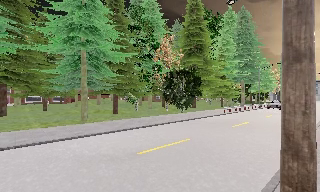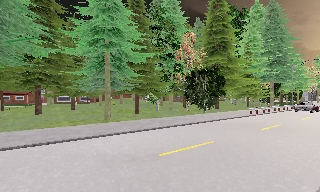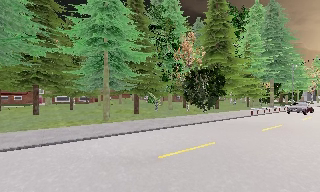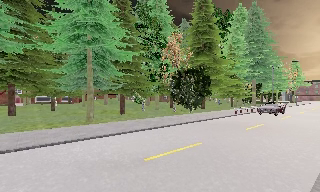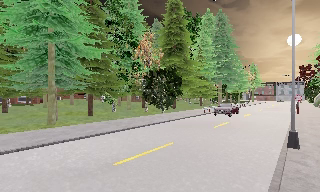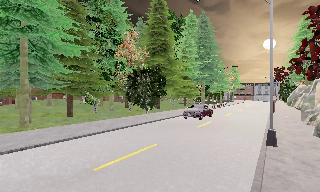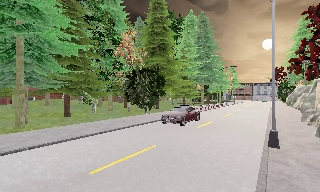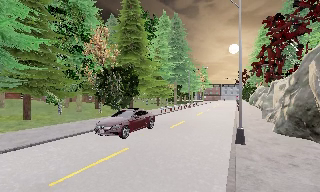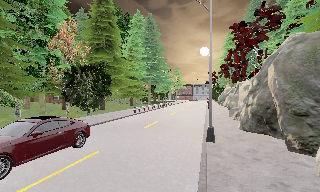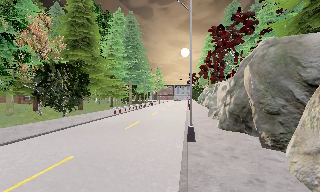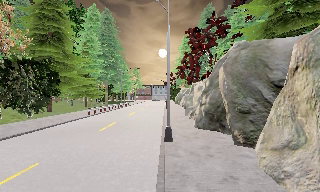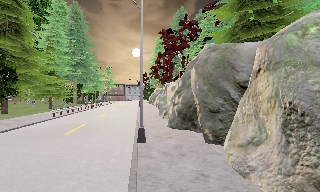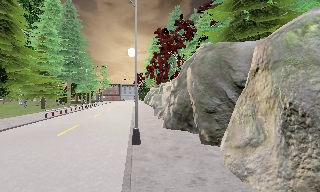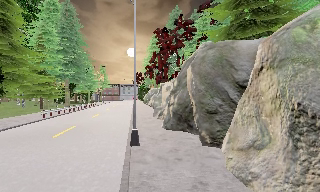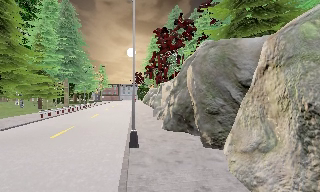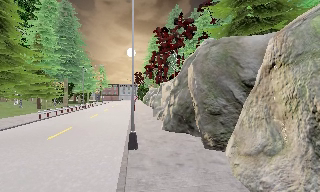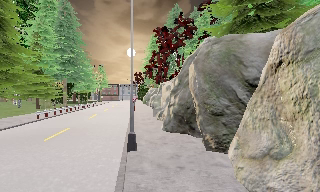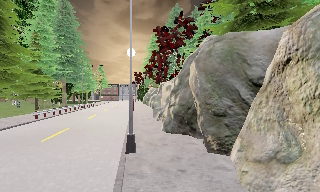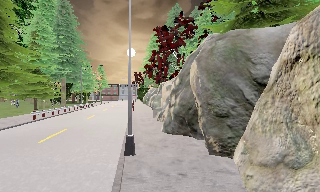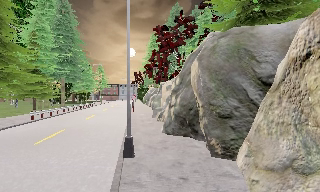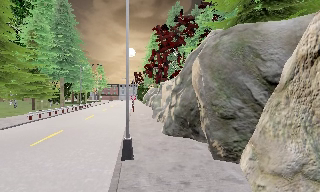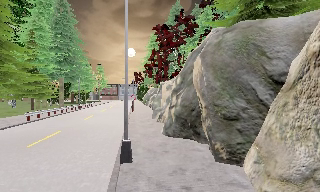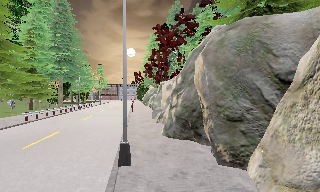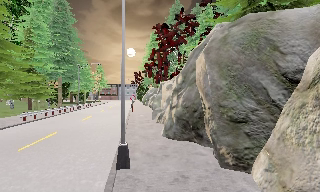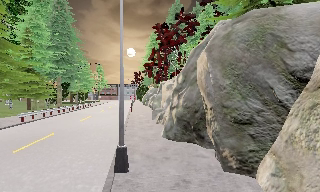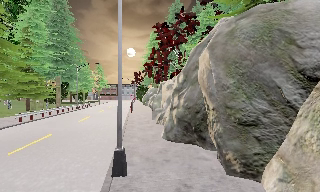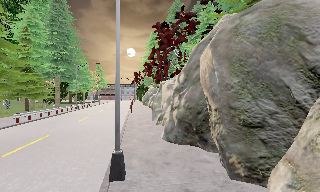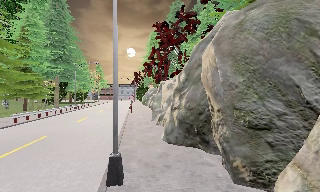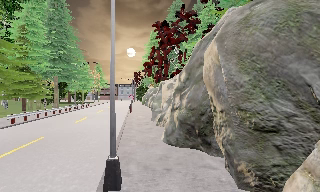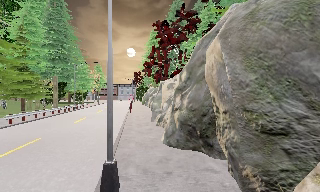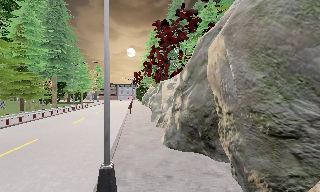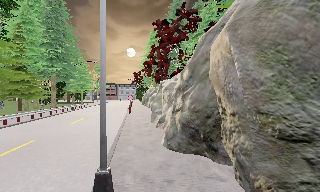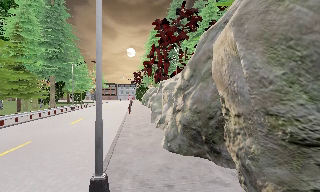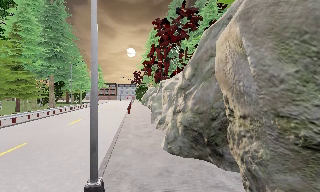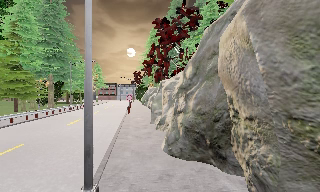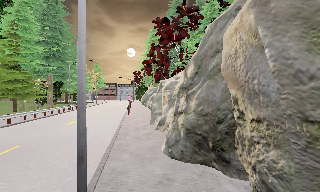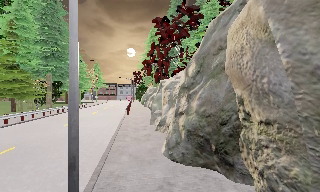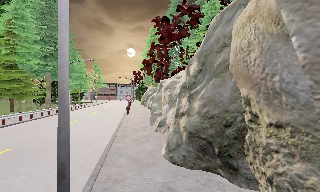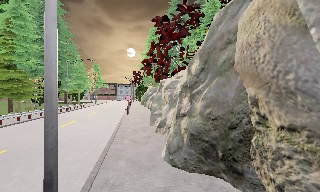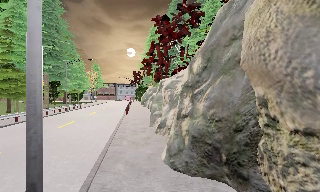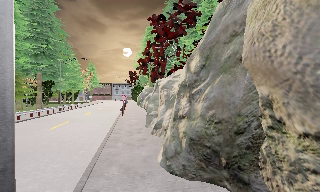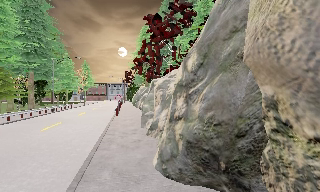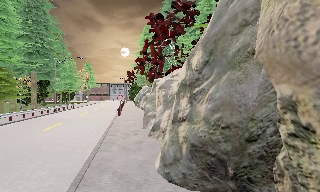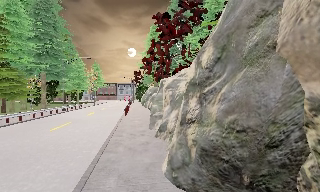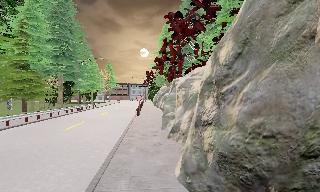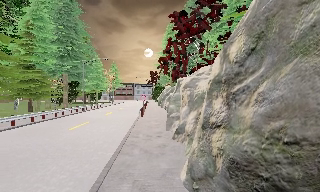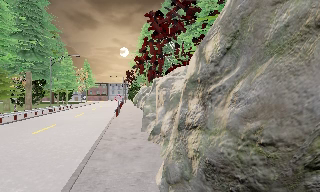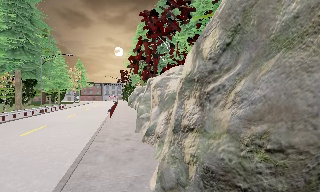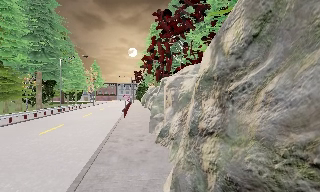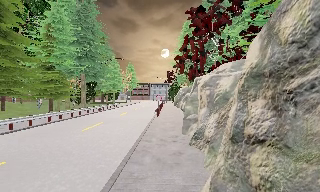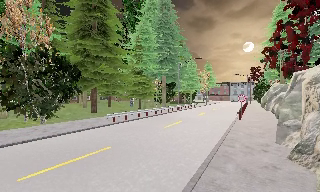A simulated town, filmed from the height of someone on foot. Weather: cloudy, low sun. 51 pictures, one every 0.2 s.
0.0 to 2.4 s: The camera swings to its right by about 55 degrees, and the scene slides to the left. It travels forward, about 2.5 m.
2.4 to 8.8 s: The camera travels forward, about 7 m, so what stands in front looms larger.
8.8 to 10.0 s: The camera swings to its left by about 35 degrees, and the scene slides to the right. It travels forward, about 1.5 m.
The film runs forward here.
